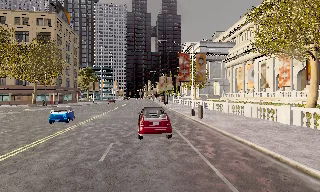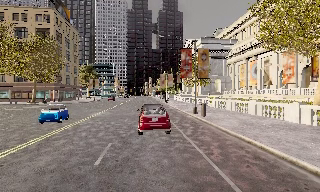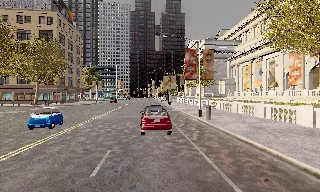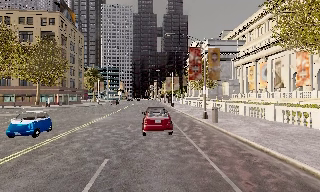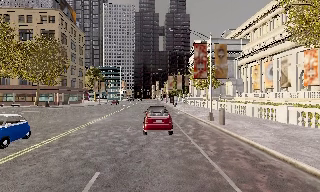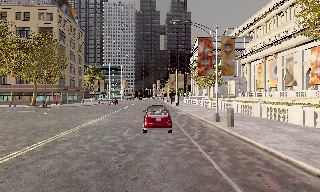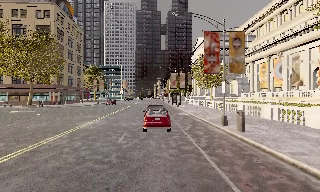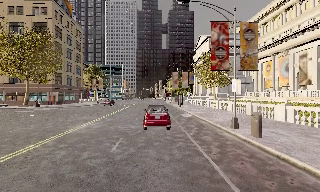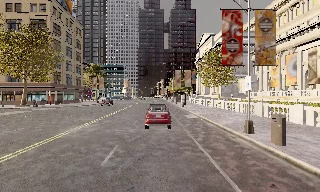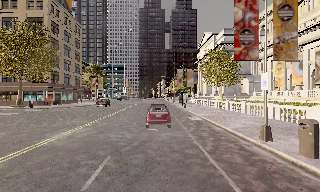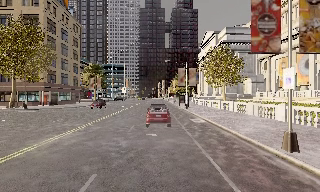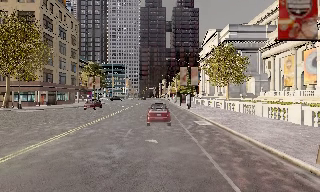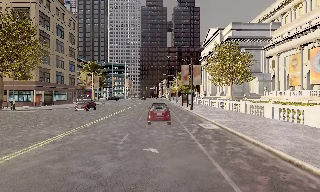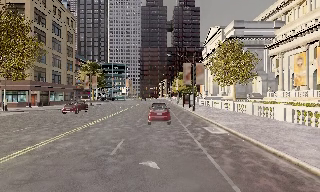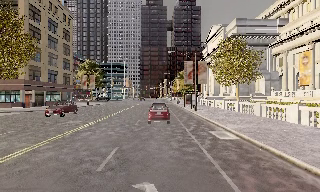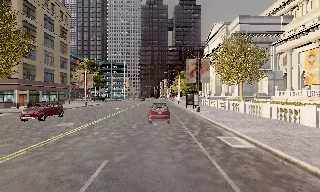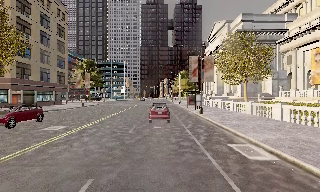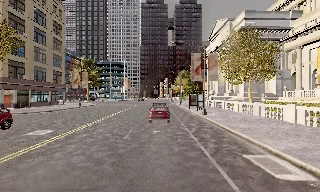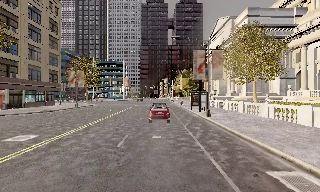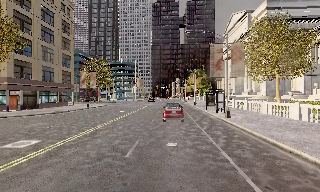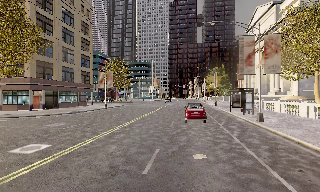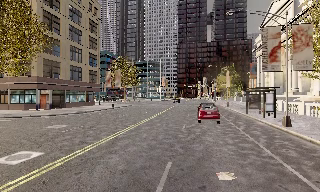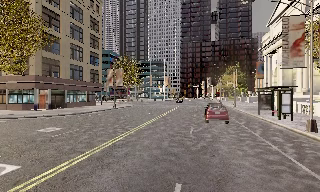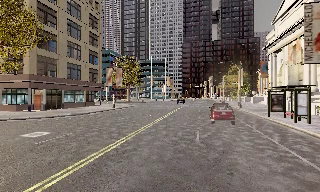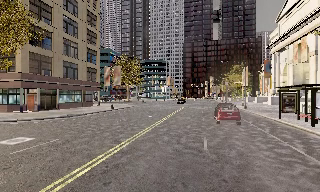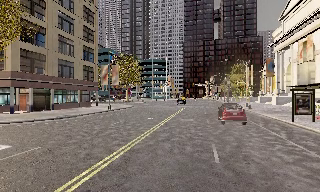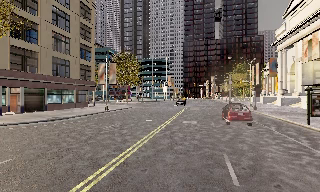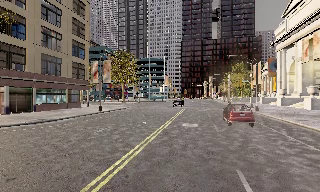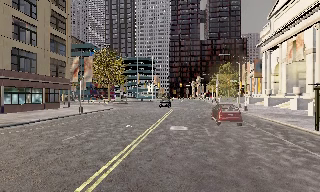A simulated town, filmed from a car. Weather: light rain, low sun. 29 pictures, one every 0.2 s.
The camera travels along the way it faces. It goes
forward.
0.0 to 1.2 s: The camera travels forward, about 5 m, so what stands in front looms larger. It gains speed.
1.2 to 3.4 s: The camera travels forward, about 14 m, so what stands in front looms larger.
3.4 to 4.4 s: The scene slides to the right, as the camera pans about 15 degrees to its left. It travels forward, about 6 m, so what stands in front looms larger.
4.4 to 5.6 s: The camera travels forward, about 8 m, so what stands in front looms larger.
The film runs forward here.
